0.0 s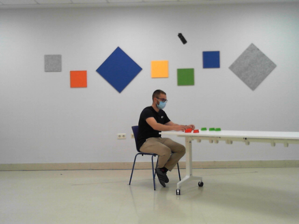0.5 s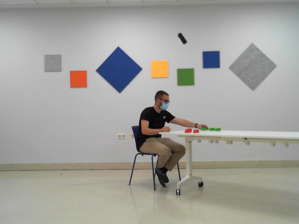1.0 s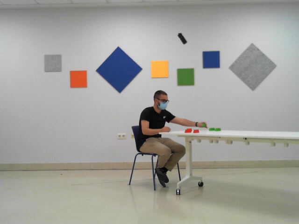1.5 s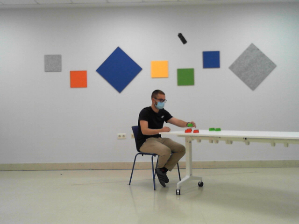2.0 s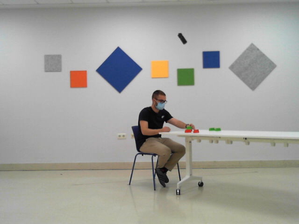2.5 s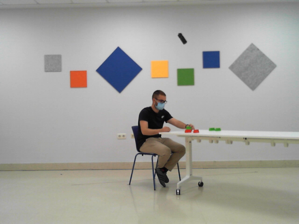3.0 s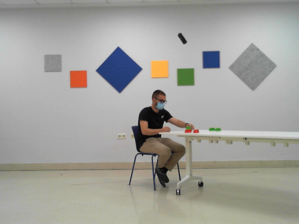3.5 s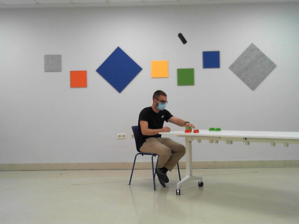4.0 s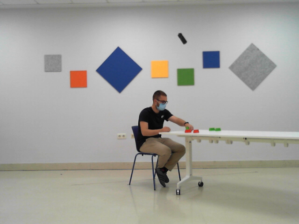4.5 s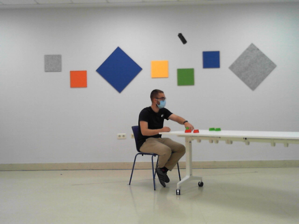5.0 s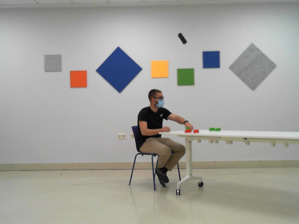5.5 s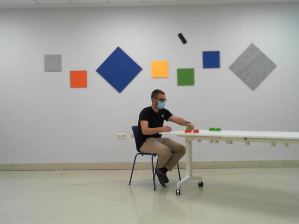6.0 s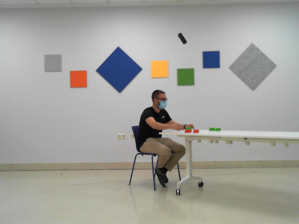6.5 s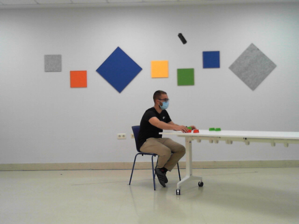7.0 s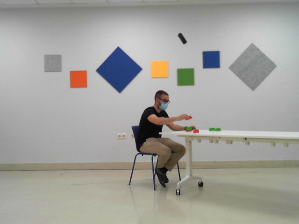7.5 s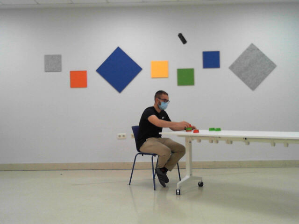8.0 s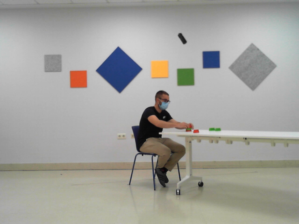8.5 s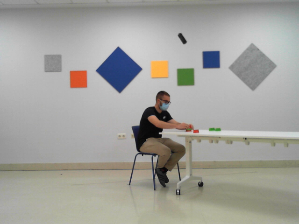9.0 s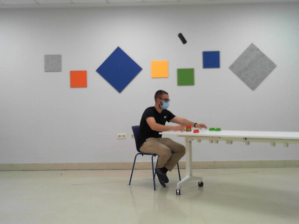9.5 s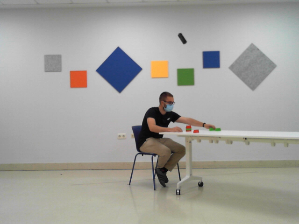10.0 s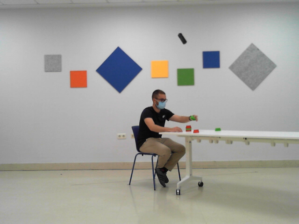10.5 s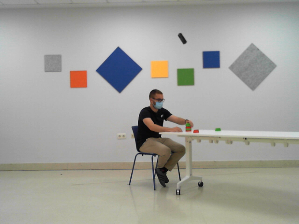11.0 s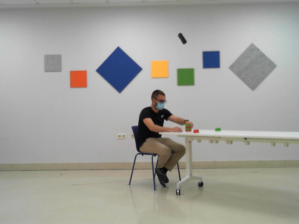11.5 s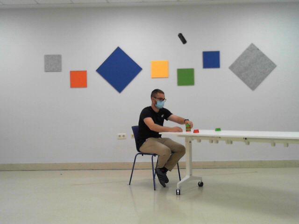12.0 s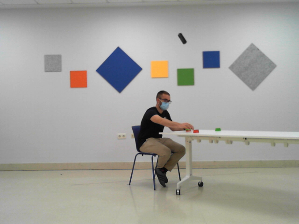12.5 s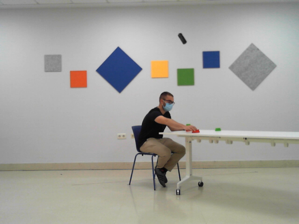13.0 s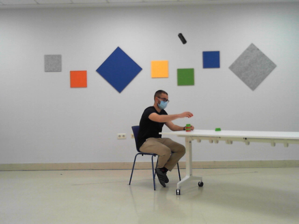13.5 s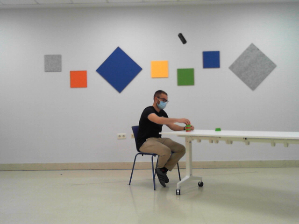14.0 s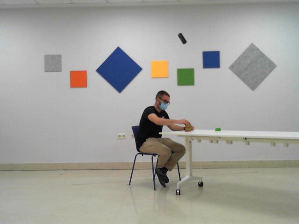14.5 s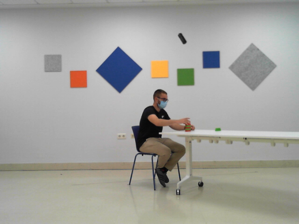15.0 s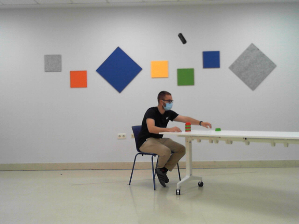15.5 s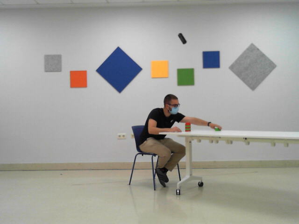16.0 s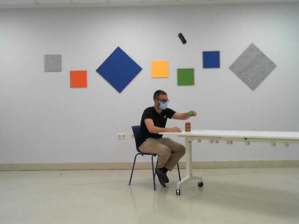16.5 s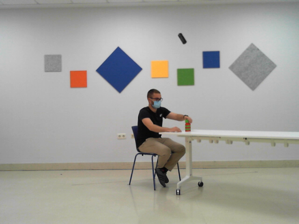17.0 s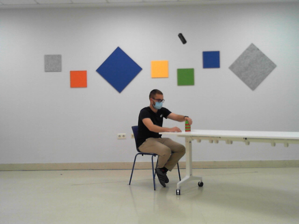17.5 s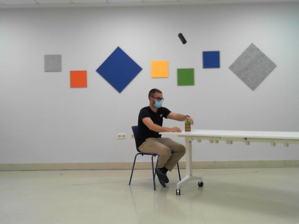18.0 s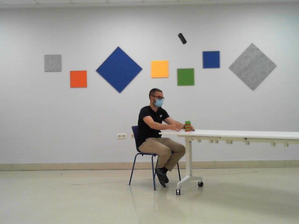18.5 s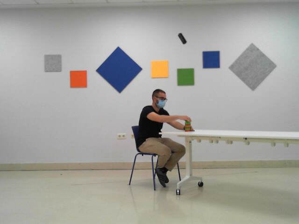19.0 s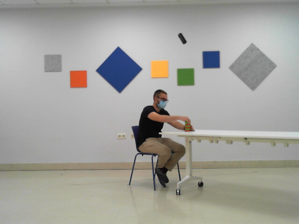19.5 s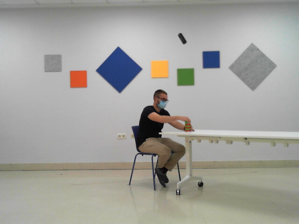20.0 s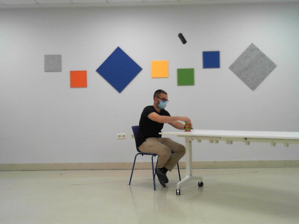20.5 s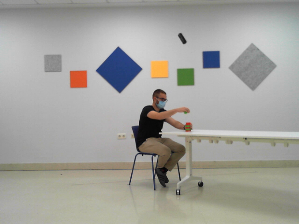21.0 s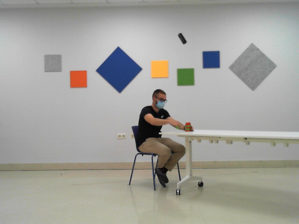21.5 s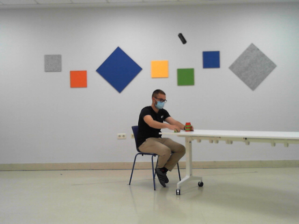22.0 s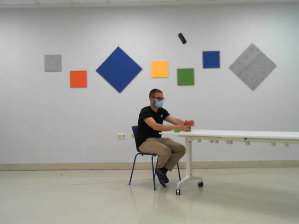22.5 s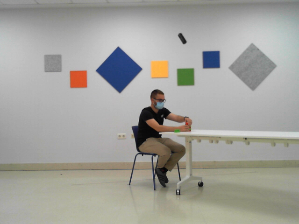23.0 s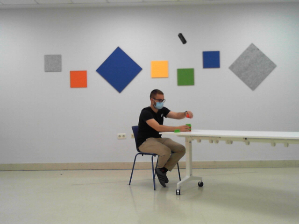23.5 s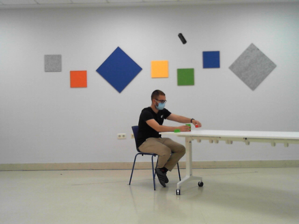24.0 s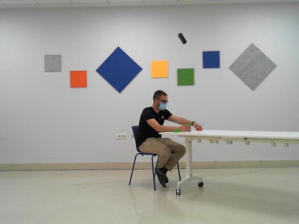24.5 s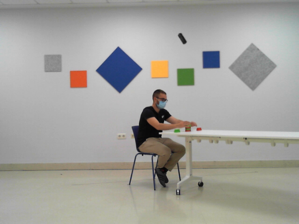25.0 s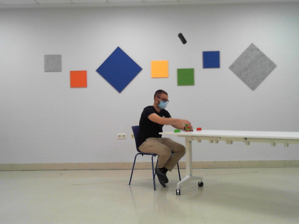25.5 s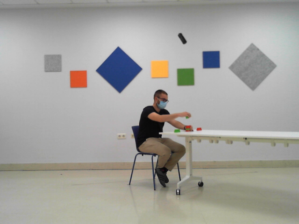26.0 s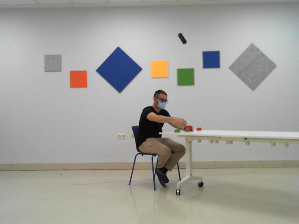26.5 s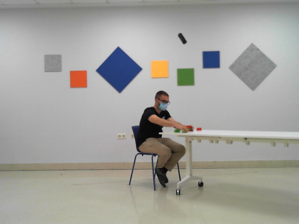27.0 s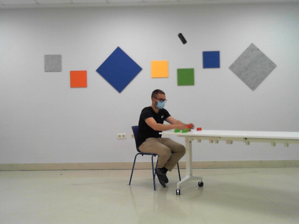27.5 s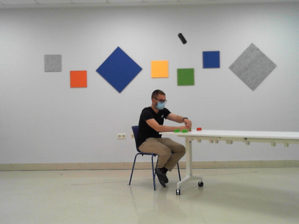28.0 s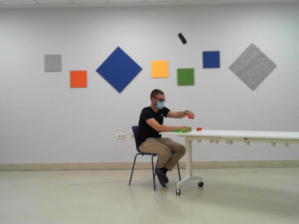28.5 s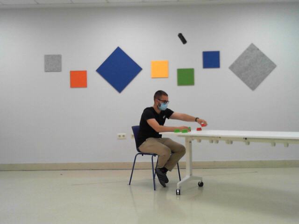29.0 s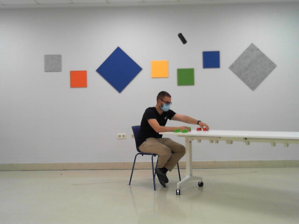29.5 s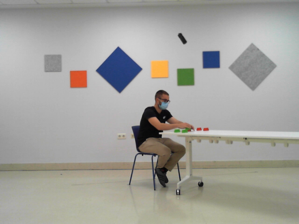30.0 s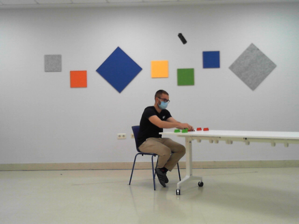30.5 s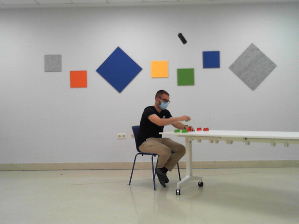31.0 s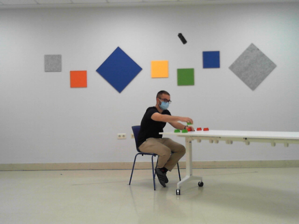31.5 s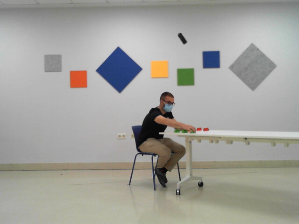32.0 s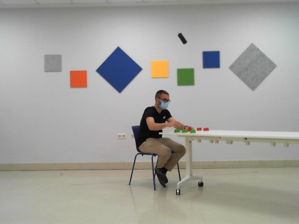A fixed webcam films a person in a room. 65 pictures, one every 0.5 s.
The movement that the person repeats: Assemble and disassemble a 6-piece LEGO tower.
